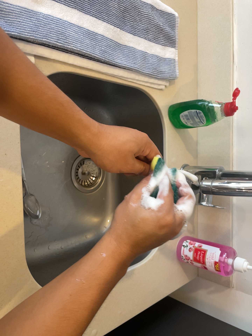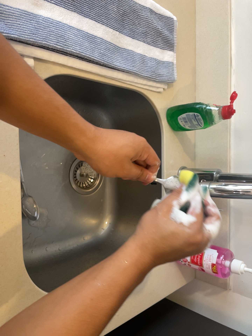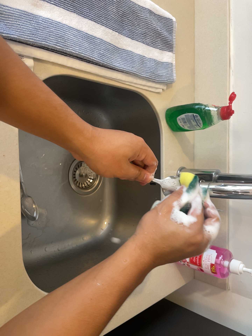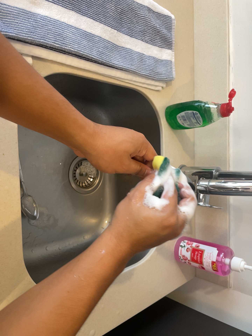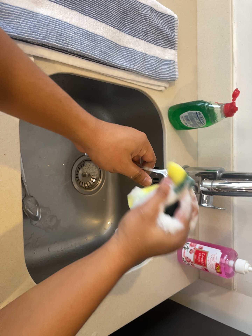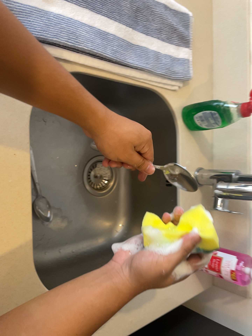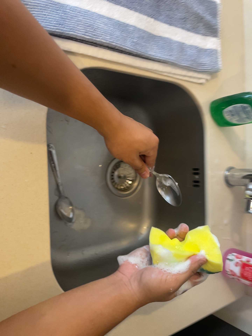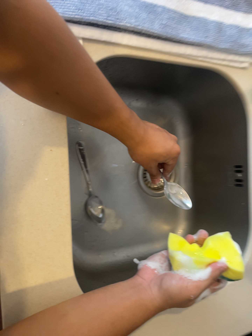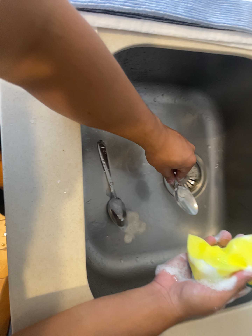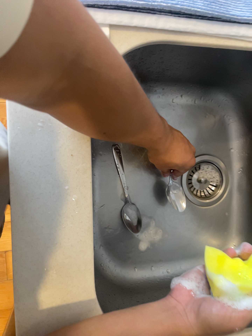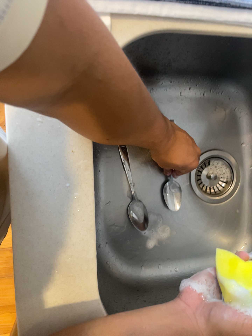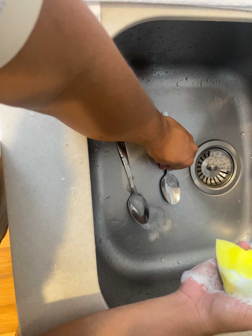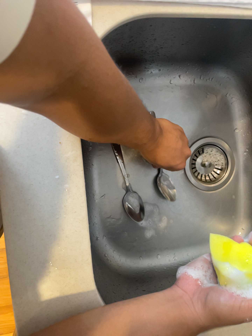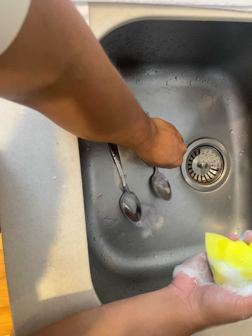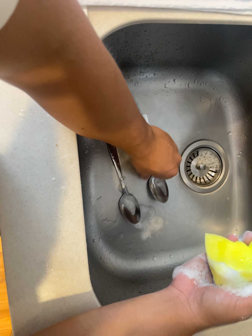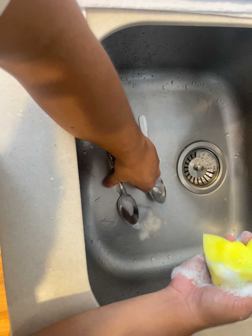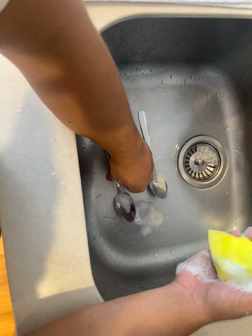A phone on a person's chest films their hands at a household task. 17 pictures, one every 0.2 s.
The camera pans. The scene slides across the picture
to the right.
0.0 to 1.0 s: The camera shifts only a little, or ends up much as it began.
1.0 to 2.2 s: The scene slides to the right, as the camera pans about 30 degrees to its left. It travels forward and to its right, about 16 cm.
2.2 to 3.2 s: The camera shifts only a little, or ends up much as it began.
The film runs forward here.
